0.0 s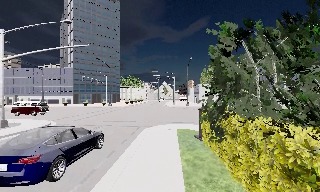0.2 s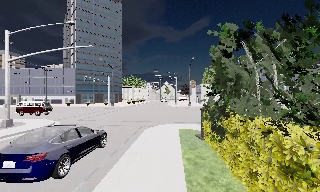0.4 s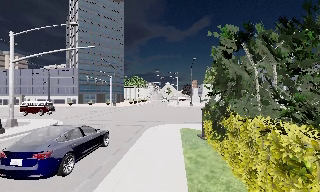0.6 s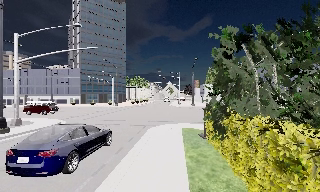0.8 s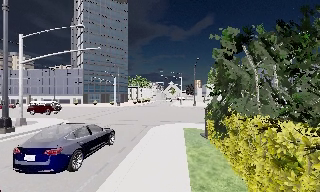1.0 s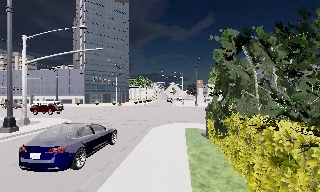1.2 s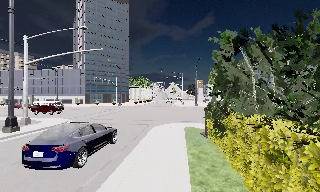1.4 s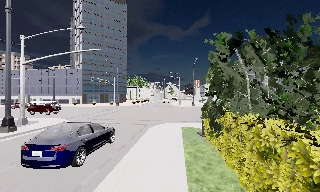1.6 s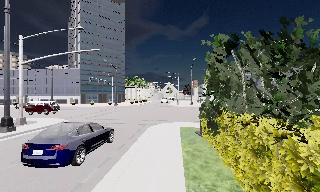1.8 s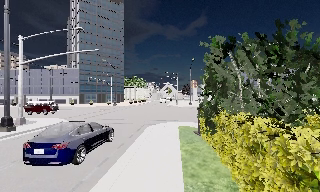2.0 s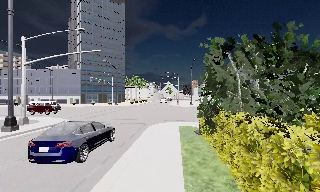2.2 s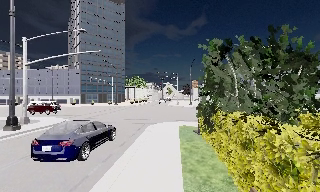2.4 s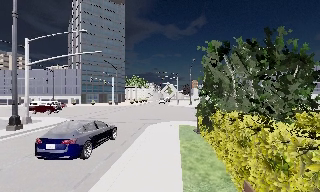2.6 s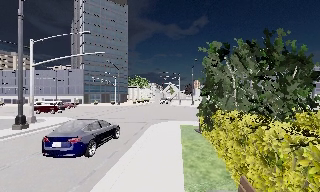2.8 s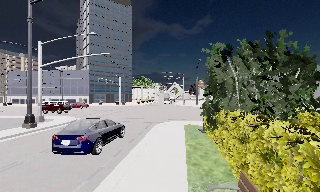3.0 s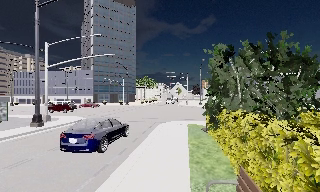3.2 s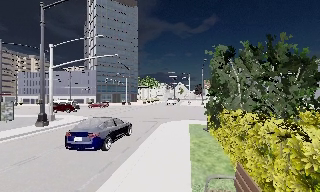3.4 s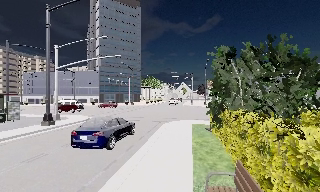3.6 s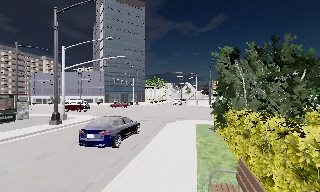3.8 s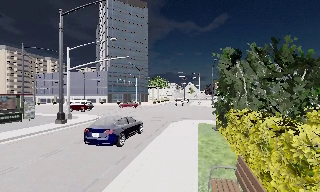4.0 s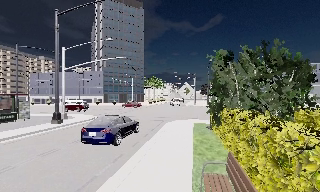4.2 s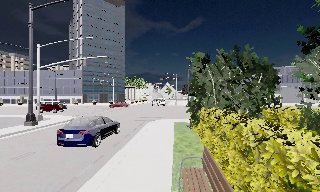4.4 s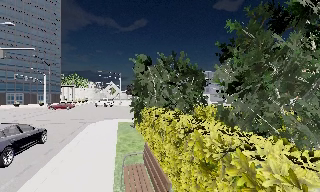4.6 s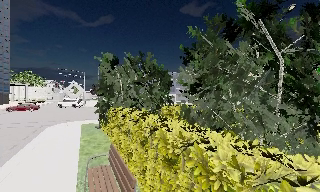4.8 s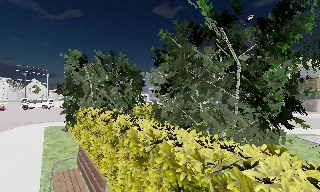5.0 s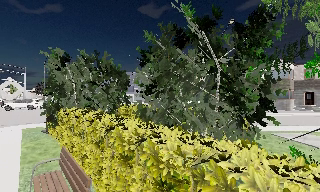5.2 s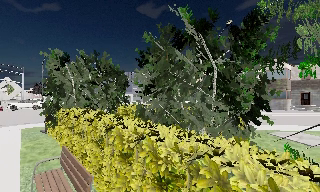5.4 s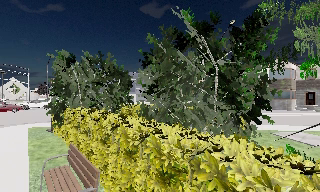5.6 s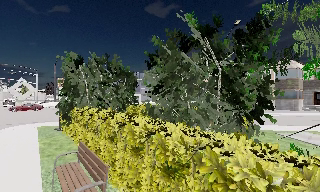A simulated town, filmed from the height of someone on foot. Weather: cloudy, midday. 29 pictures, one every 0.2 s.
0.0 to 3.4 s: The camera travels backward, about 2.5 m, so what stands in front gets smaller.
3.4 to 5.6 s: The camera pans to its right, which is clockwise from overhead, by about 50 degrees. It travels backward, about 2 m.
The film runs backward here.
